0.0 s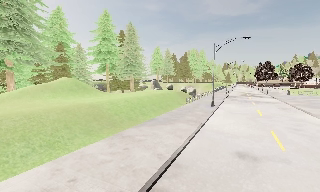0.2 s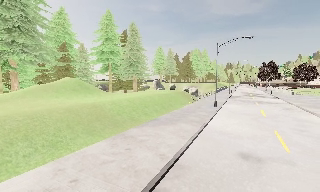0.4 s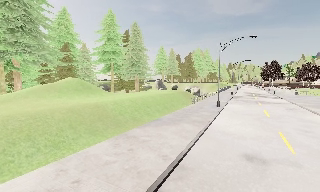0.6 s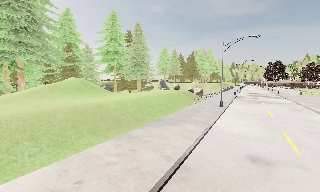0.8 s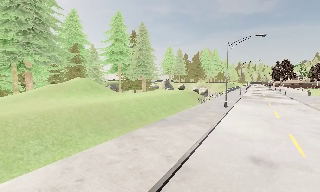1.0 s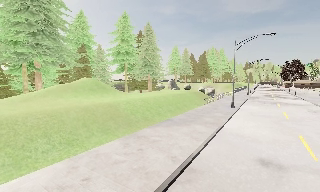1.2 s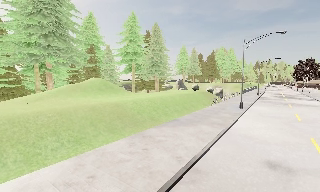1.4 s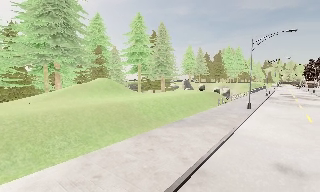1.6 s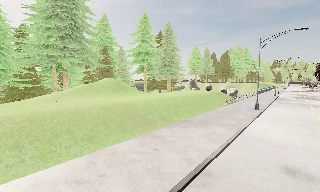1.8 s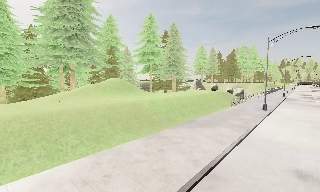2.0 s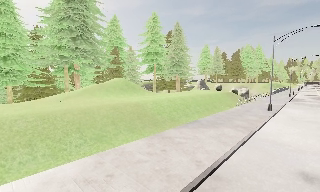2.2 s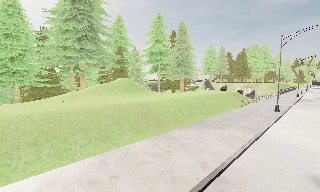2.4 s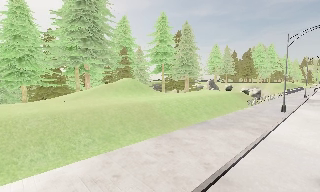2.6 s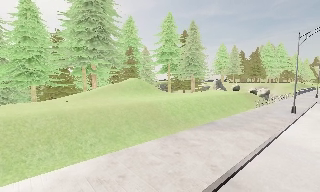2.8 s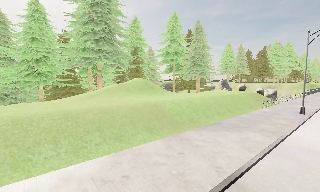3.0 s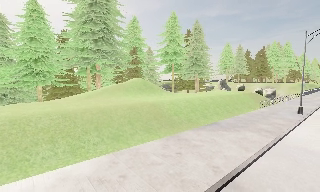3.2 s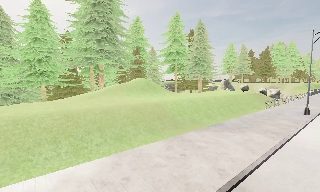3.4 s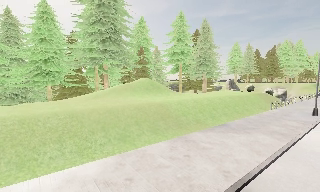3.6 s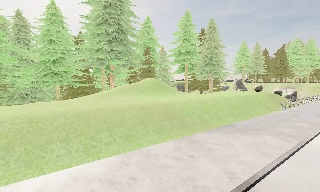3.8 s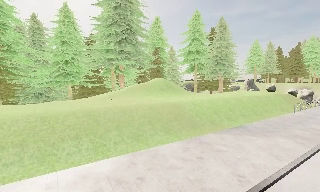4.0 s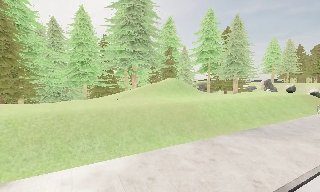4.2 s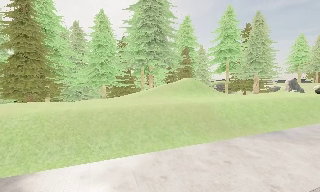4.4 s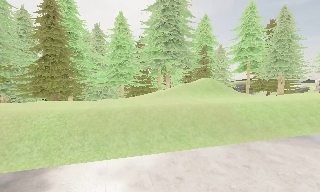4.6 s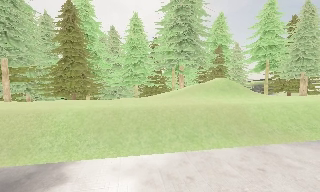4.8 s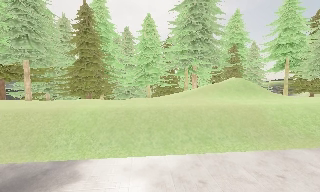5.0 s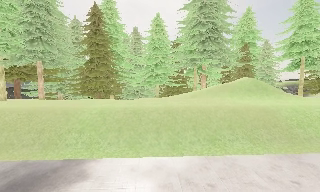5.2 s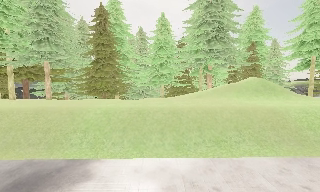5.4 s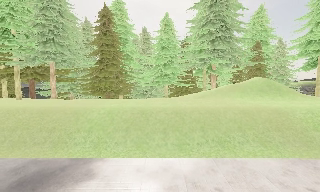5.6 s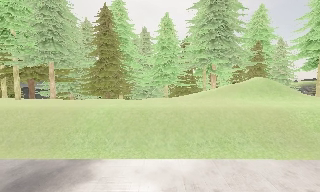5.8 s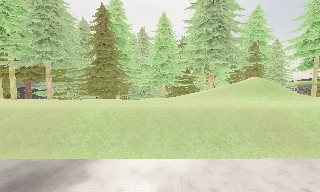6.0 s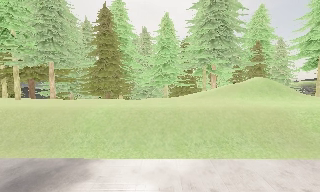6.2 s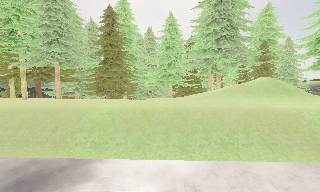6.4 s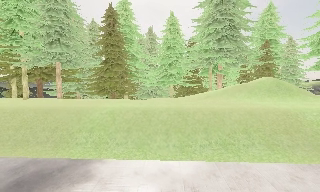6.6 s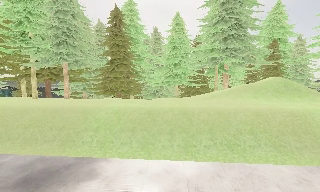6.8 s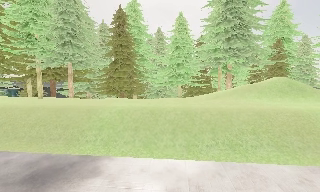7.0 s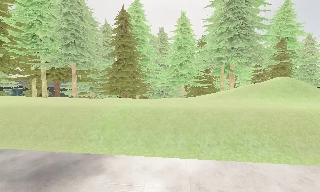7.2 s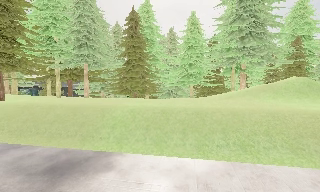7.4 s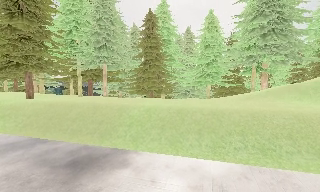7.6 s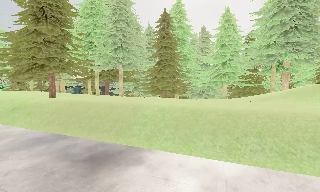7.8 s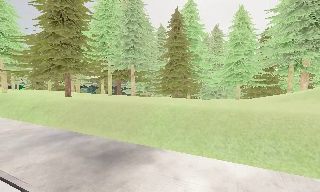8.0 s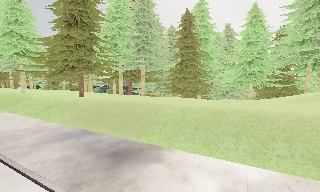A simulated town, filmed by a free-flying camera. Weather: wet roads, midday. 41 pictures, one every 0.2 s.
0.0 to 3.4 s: The scene slides to the right, as the camera pans about 25 degrees to its left. It travels forward, about 1 m, so what stands in front looms larger.
3.4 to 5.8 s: The scene slides to the right, as the camera pans about 35 degrees to its left. It travels to its right, about 0.5 m.
5.8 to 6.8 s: The camera shifts only a little, or ends up much as it began.
6.8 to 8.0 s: The scene slides to the right, as the camera pans about 25 degrees to its left.
The film runs backward here.
